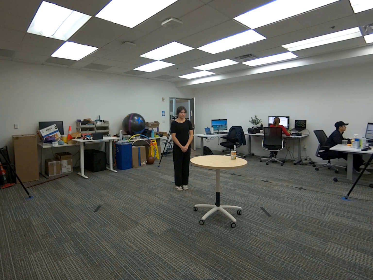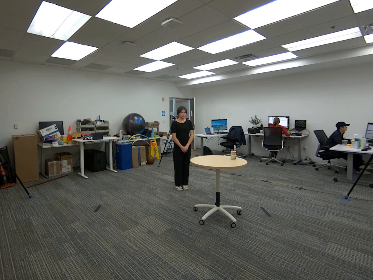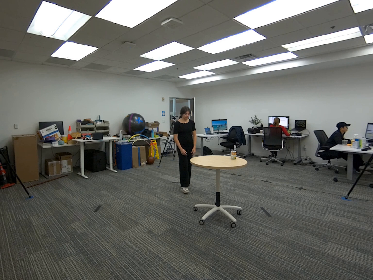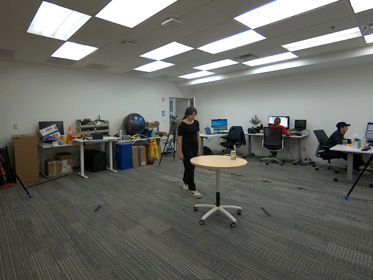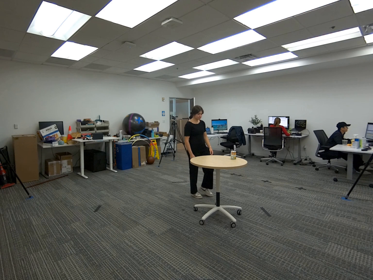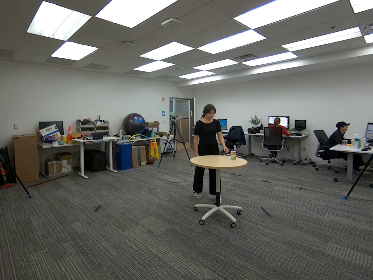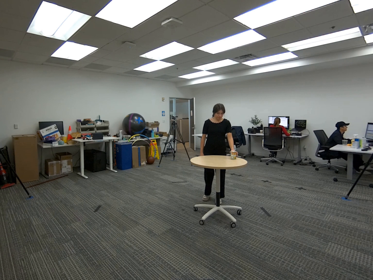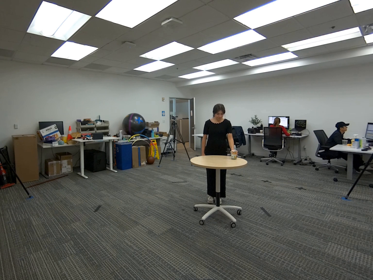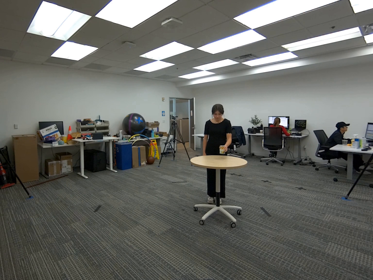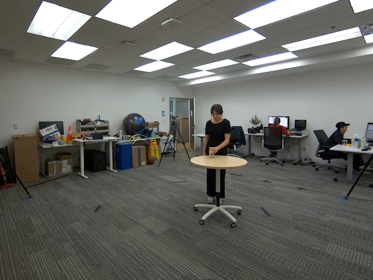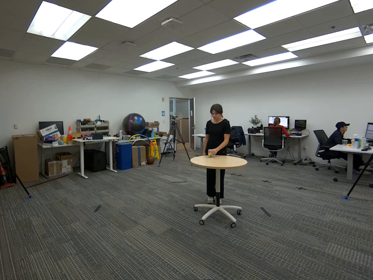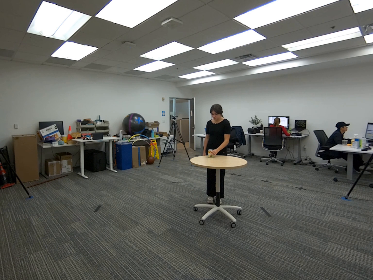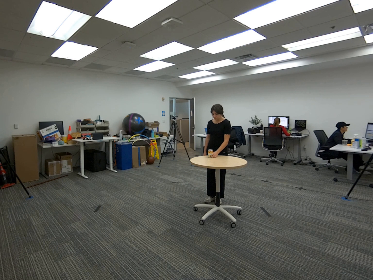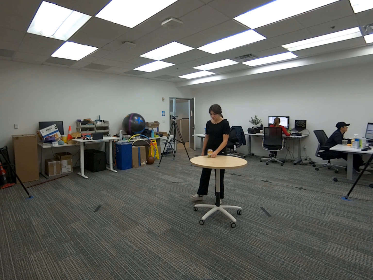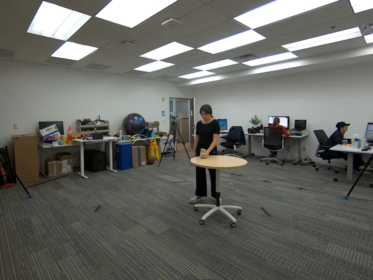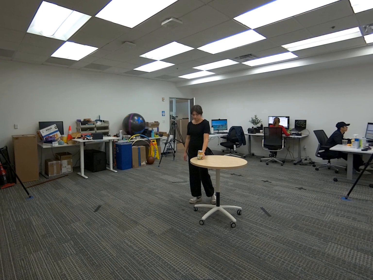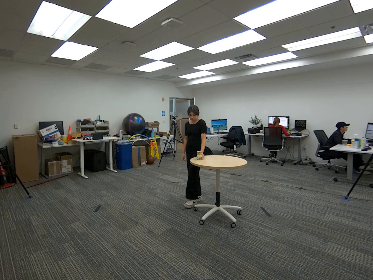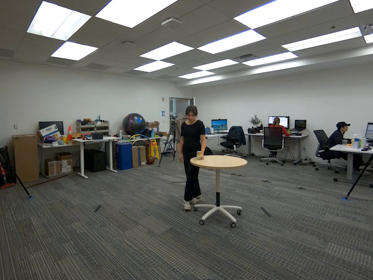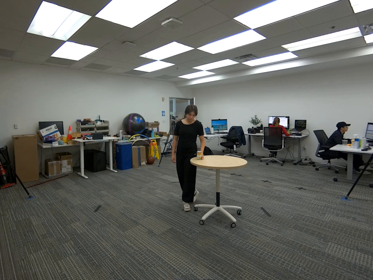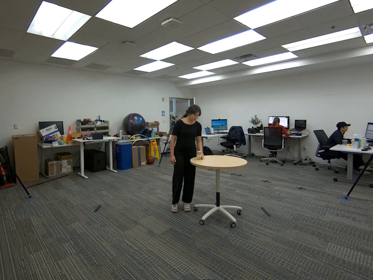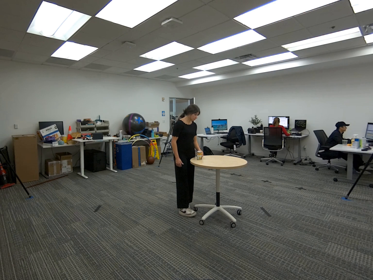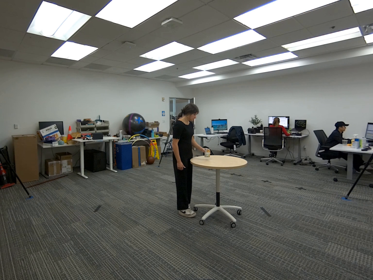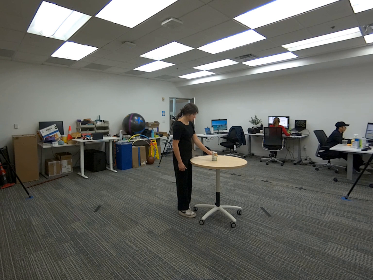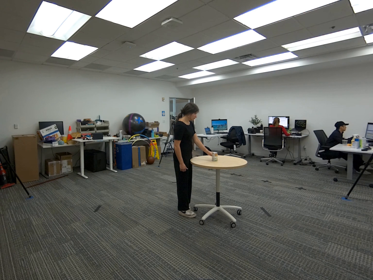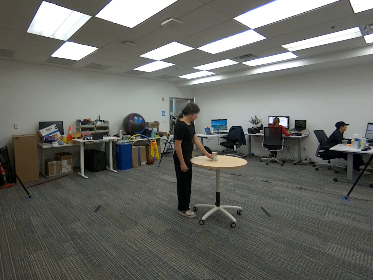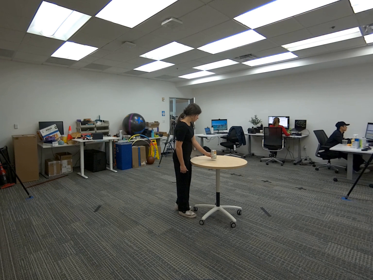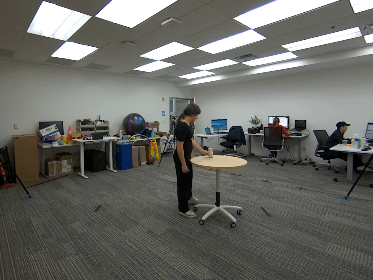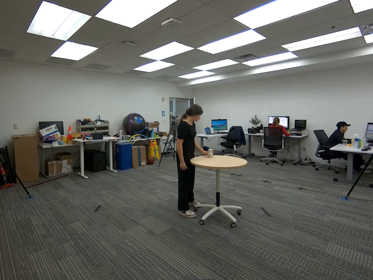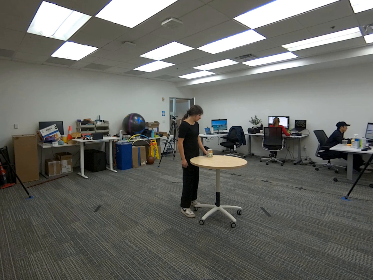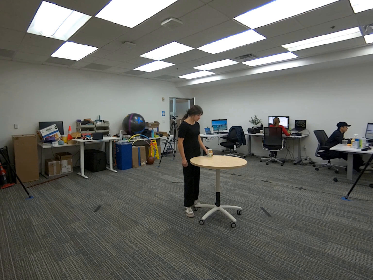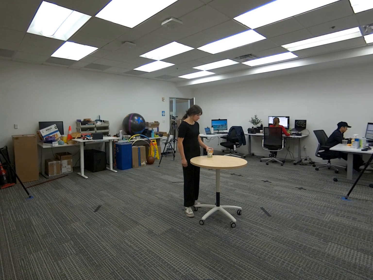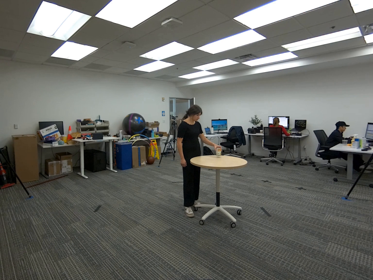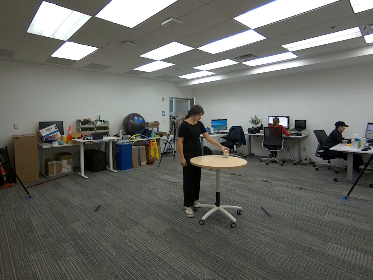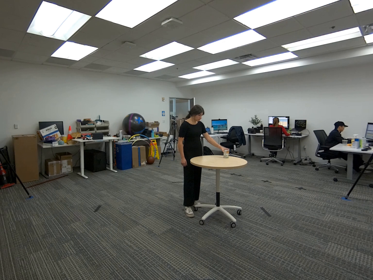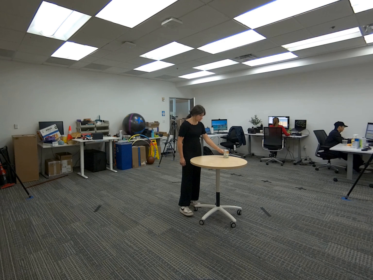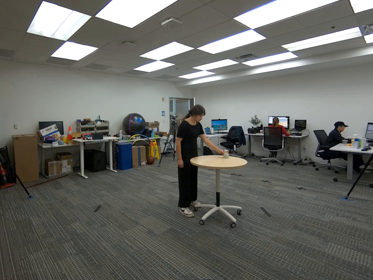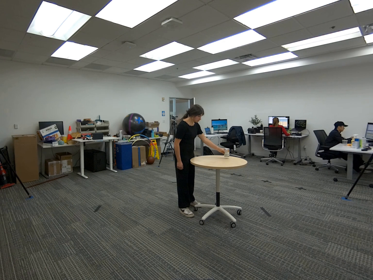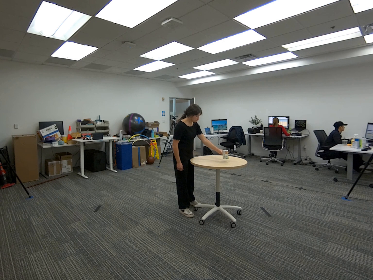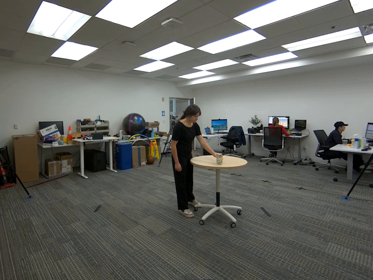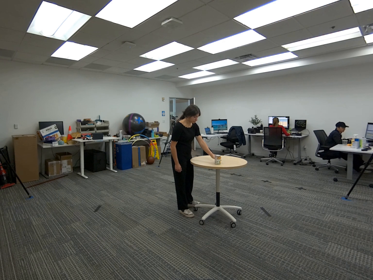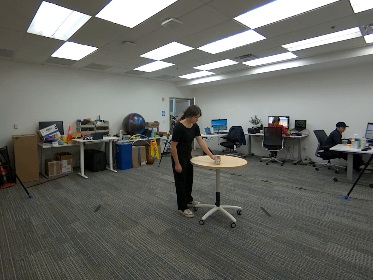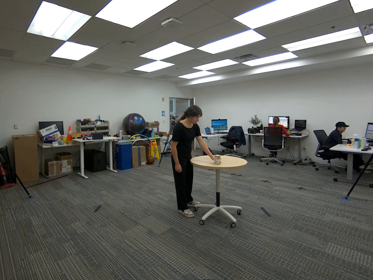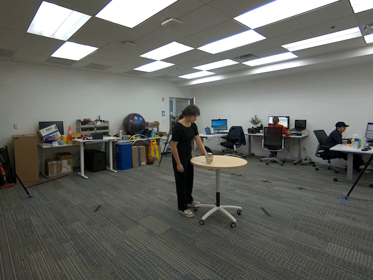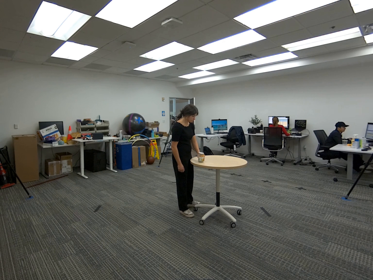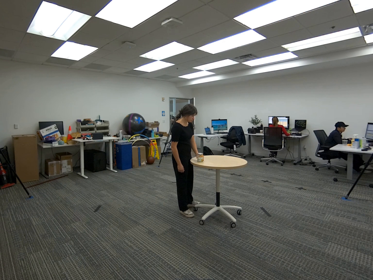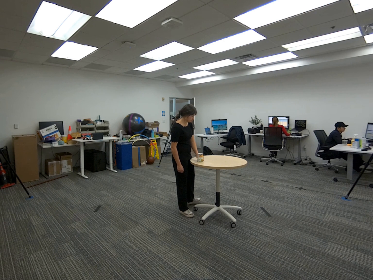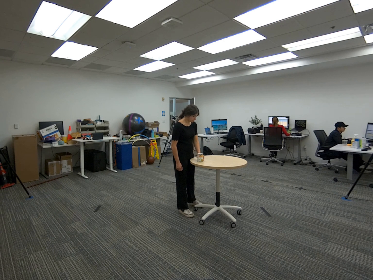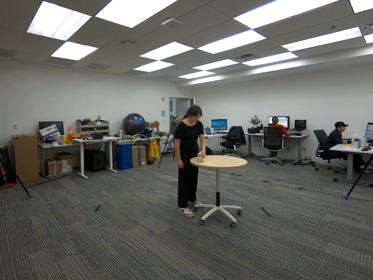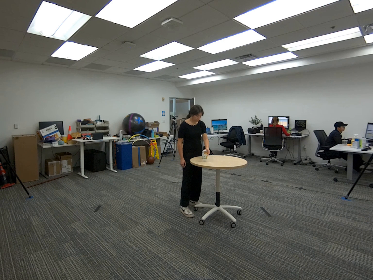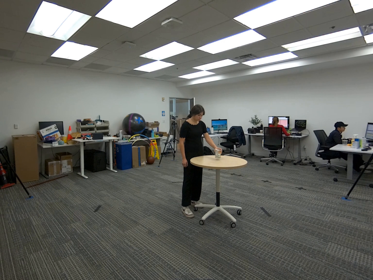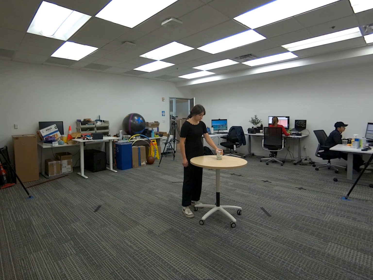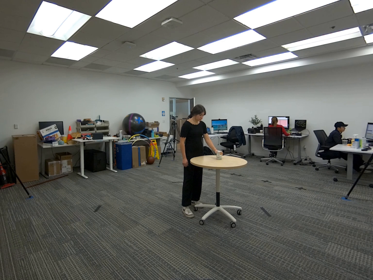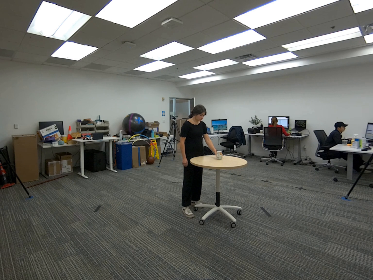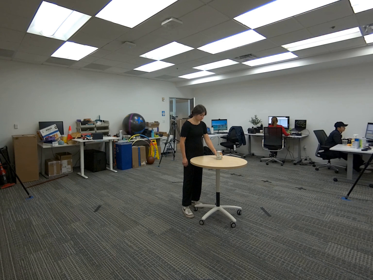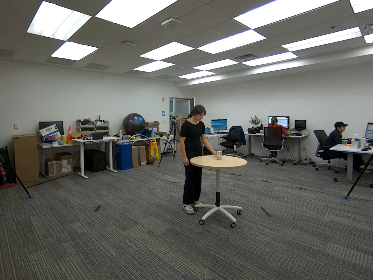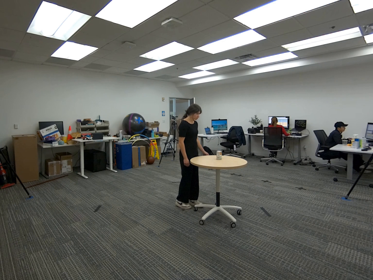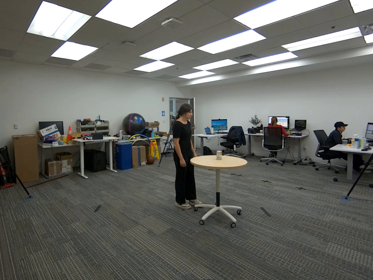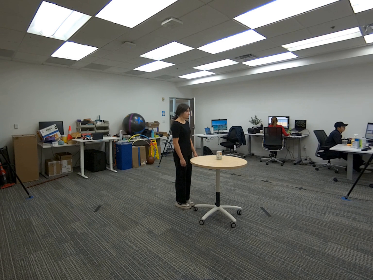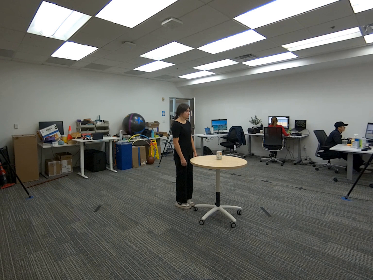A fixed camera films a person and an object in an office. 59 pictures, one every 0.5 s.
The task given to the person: Walk over to the corn can on the round table and pick and place the can in various spaces on the round table using only your left hand. Don't let go of the can until the sequence has ended.
